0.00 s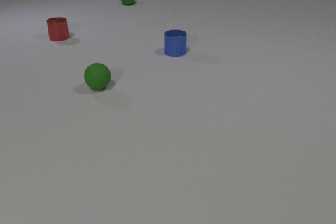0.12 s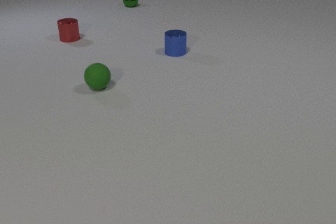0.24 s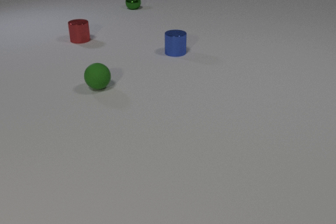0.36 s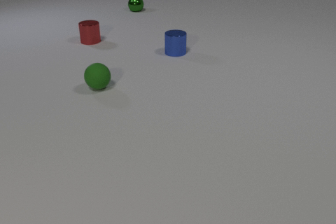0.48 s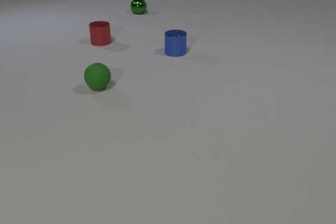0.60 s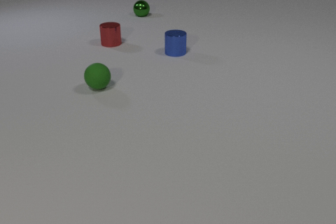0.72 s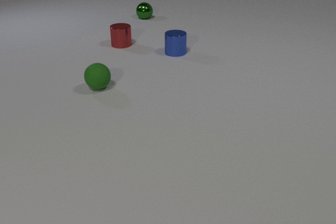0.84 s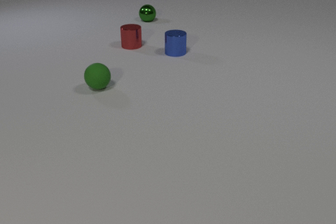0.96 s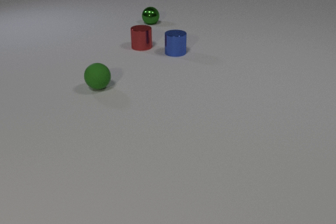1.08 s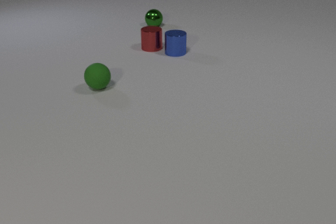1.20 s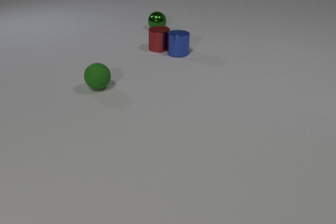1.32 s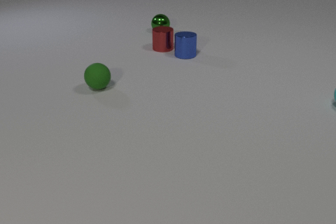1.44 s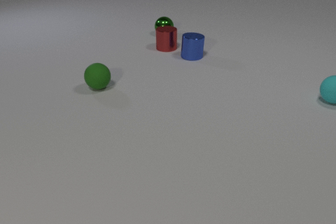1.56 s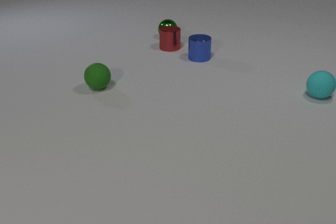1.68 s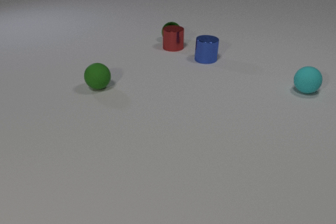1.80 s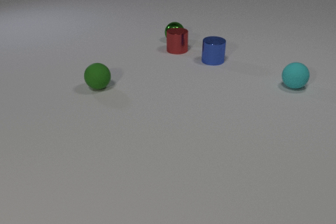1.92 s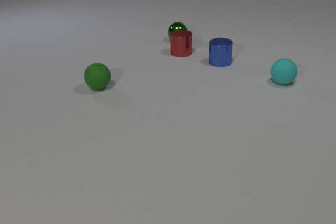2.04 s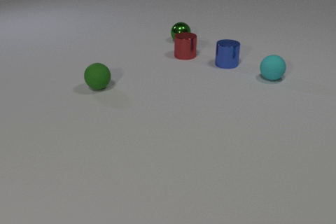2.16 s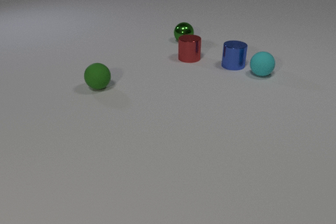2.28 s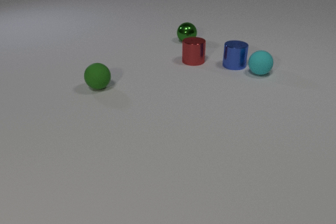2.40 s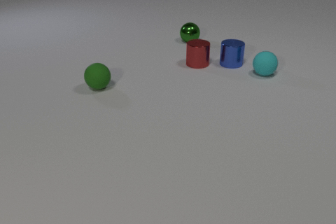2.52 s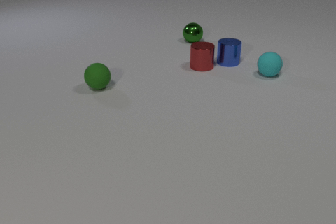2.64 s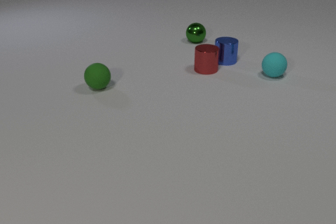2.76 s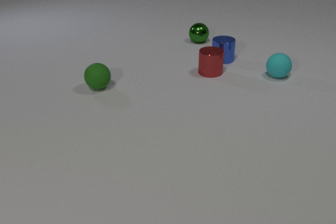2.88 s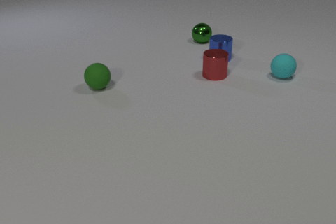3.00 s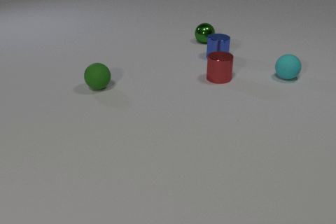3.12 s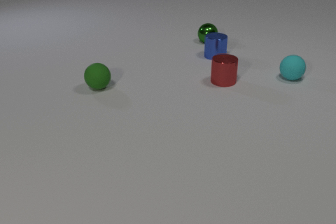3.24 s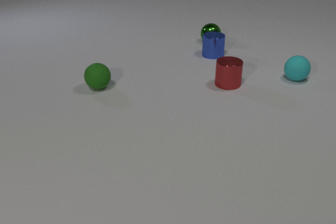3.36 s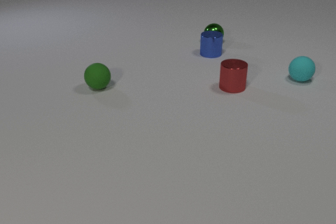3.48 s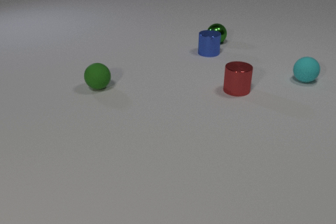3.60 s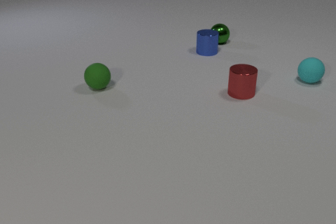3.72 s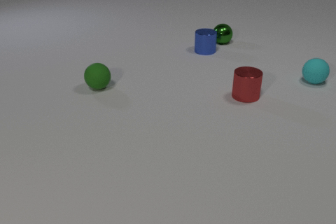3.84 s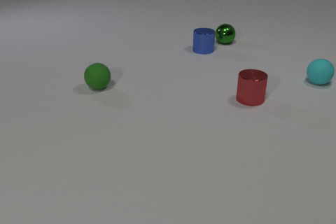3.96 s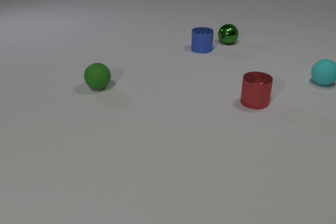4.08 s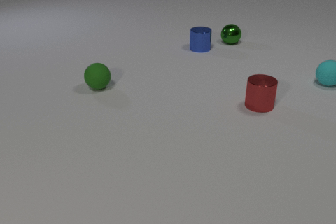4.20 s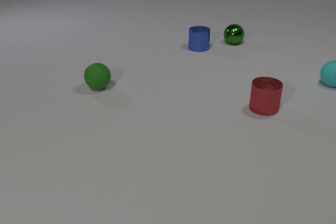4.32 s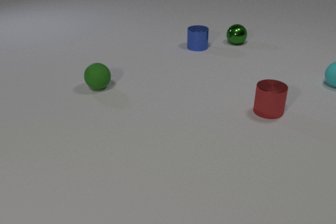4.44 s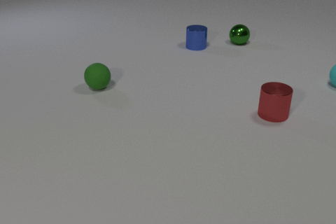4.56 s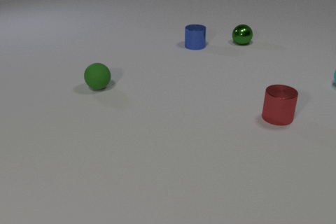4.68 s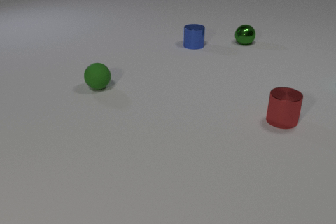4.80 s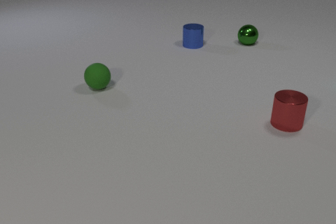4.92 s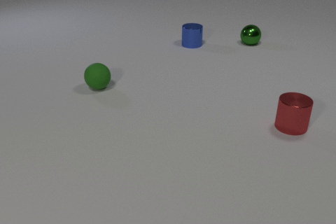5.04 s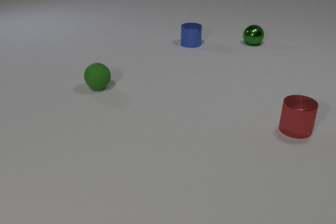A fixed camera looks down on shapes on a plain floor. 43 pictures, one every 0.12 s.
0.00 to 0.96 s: The red metal cylinder slides to the right and toward the camera. The green metal sphere rolls toward the camera.
0.96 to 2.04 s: The red metal cylinder slides to the right and toward the camera. The blue metal cylinder slides to the right and toward the camera. The green metal sphere rolls toward the camera and to the right. The cyan rubber sphere comes in at the right edge, rolls to the left and away from the camera. The red metal cylinder and the blue metal cylinder collide. The red metal cylinder and the green metal sphere collide.
2.04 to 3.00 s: The red metal cylinder slides toward the camera and to the right. The blue metal cylinder slides away from the camera and to the left. The green metal sphere rolls to the right. The cyan rubber sphere rolls to the right and away from the camera. The blue metal cylinder and the cyan rubber sphere collide.
3.00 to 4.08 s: The red metal cylinder slides toward the camera and to the right. The blue metal cylinder slides away from the camera and to the left. The green metal sphere rolls to the right. The cyan rubber sphere rolls to the right.
4.08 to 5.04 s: The red metal cylinder slides toward the camera and to the right. The blue metal cylinder slides away from the camera and to the left. The green metal sphere rolls to the right. The cyan rubber sphere rolls to the right, leaves at the right edge.
Are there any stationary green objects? yes.
What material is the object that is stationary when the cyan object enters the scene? rubber.
Are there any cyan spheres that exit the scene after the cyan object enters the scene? yes.
